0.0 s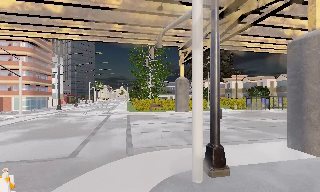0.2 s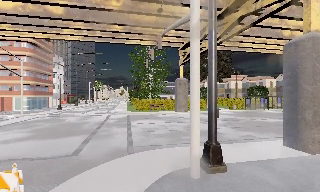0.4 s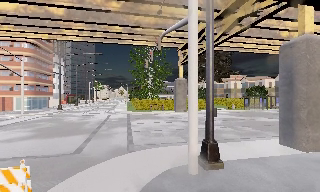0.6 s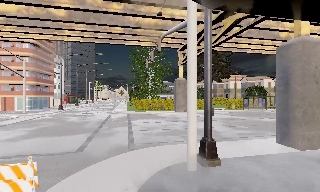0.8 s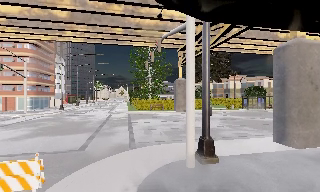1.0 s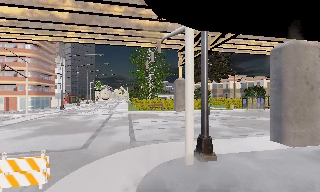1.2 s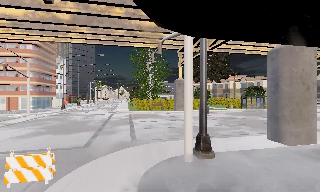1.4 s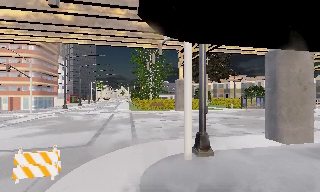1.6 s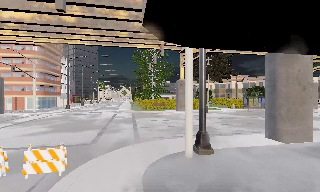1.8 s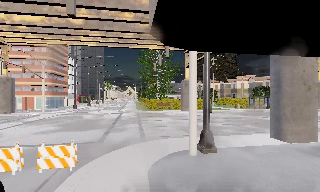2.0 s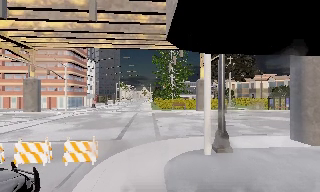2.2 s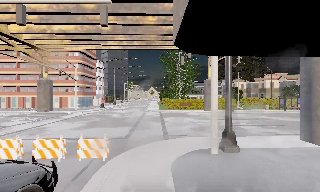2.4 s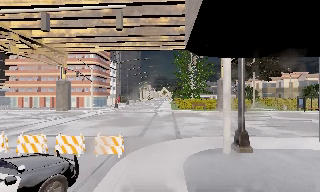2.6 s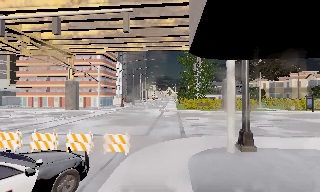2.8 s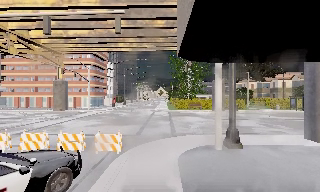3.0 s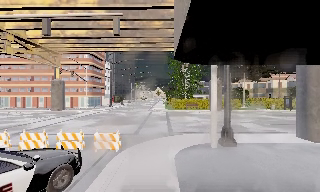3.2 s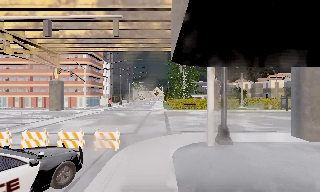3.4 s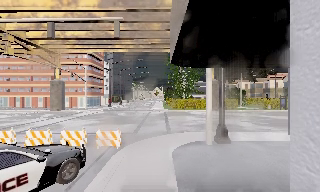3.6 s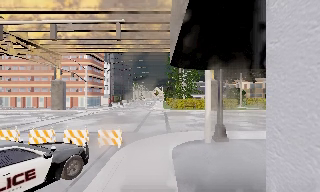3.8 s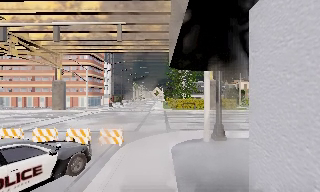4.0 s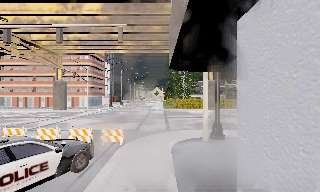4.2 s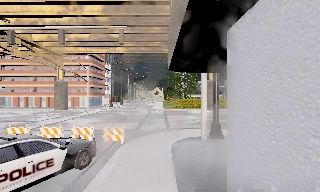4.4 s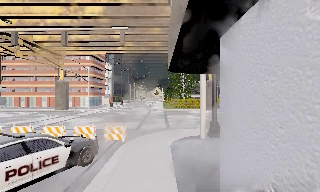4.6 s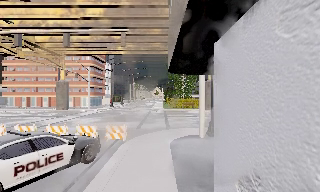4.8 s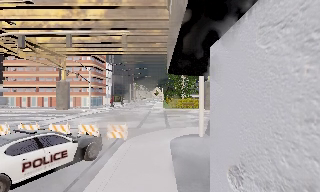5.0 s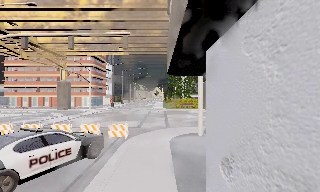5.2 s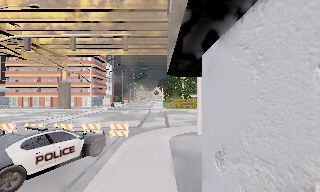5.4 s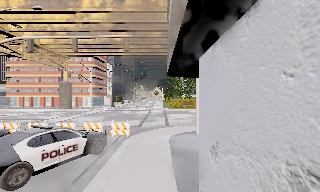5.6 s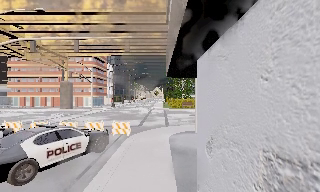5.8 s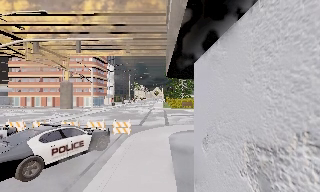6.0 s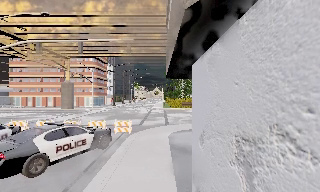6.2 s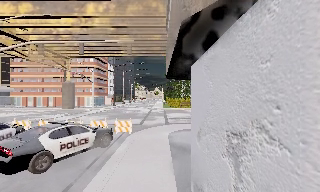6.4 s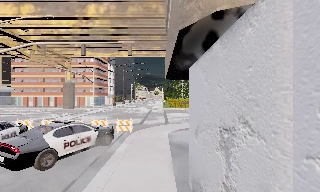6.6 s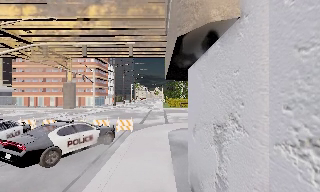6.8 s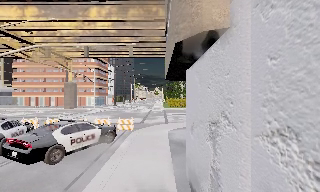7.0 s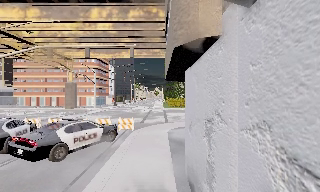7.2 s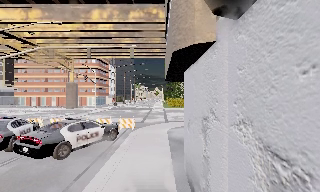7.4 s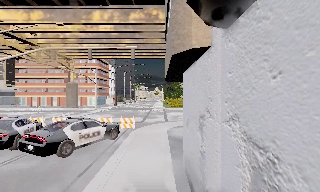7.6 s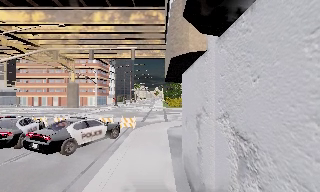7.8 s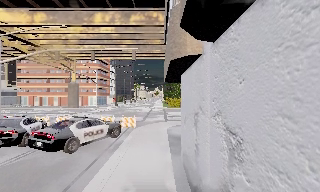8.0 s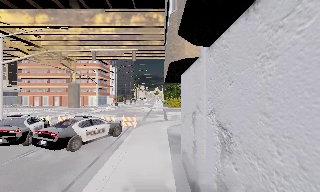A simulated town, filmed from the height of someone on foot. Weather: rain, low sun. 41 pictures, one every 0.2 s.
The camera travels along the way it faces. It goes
backward.
0.0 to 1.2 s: The camera travels backward, about 1.5 m, so what stands in front gets smaller.
1.2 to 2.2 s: The camera pans to its left, which is counterclockwise from overhead, by about 10 degrees. It travels backward, about 1 m, so what stands in front gets smaller.
2.2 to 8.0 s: The camera travels backward, about 7 m, so what stands in front gets smaller.
The film runs backward here.
